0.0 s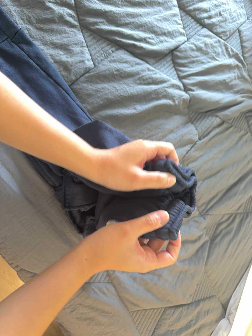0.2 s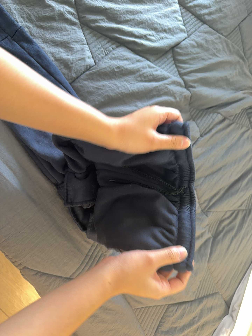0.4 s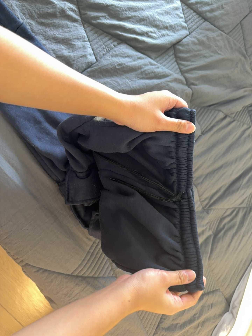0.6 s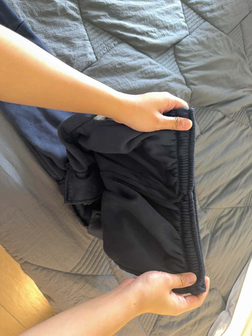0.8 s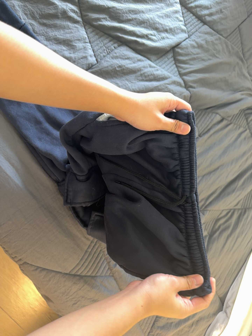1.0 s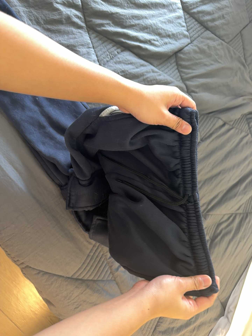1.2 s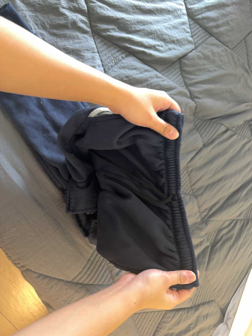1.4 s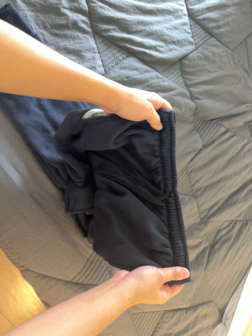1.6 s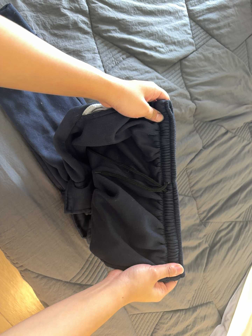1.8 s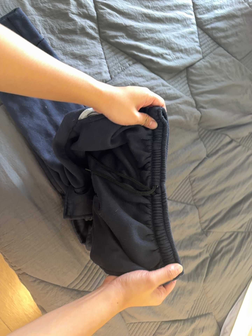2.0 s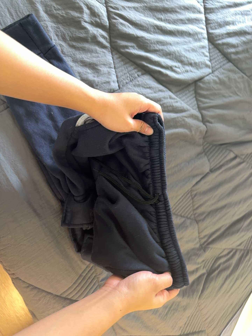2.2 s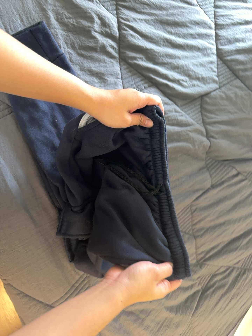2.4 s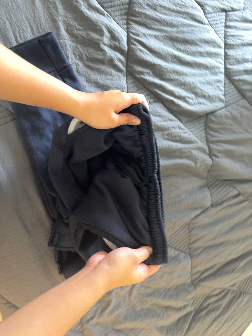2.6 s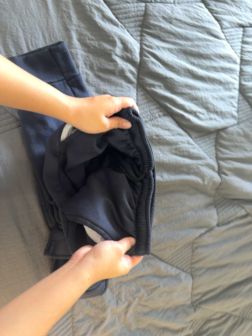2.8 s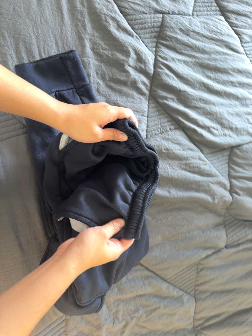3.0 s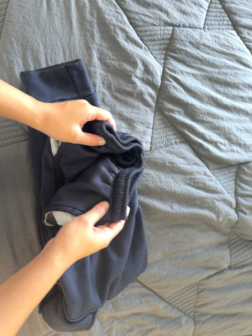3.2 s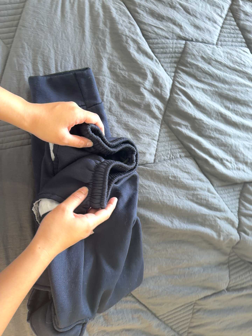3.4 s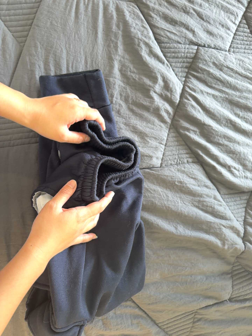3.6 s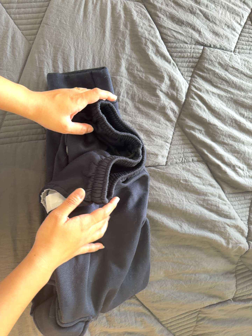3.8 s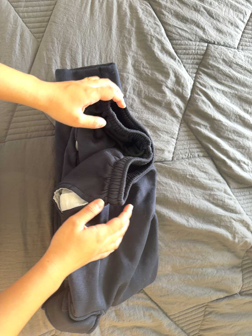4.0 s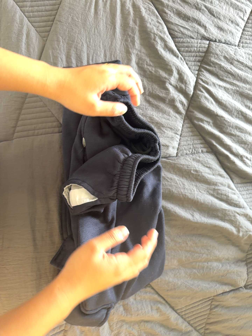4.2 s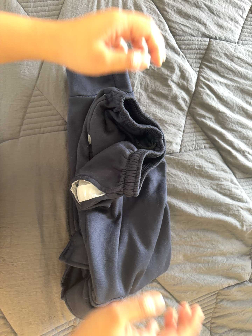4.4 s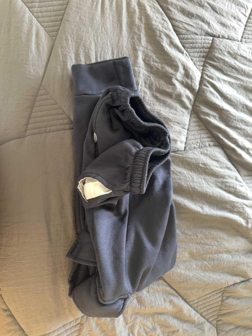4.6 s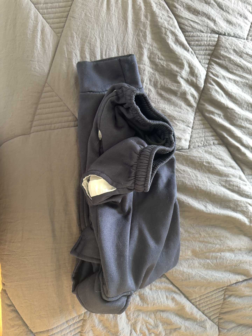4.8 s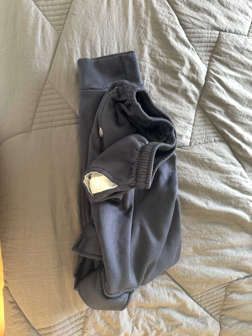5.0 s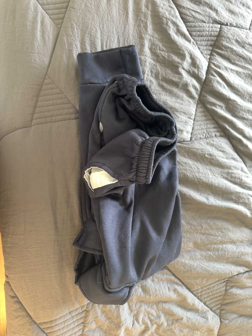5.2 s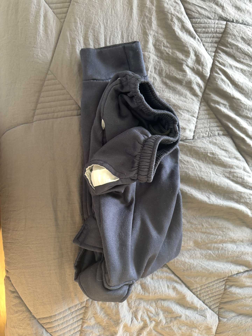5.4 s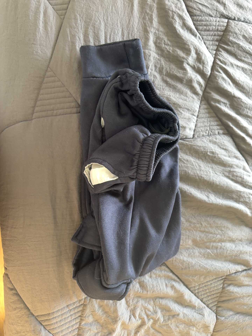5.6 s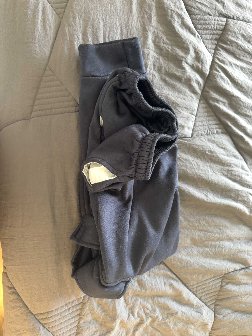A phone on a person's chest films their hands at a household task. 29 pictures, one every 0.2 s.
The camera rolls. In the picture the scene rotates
clockwise.
0.0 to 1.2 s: The camera shifts only a little, or ends up much as it began.
1.2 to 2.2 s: The camera rolls about its line of sight by about 10 degrees, and the scene rotates clockwise.
2.2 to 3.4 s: The camera pans to its left by about 10 degrees. It travels forward, to its right and toward the top of its view, about 10 cm, so what stands in front looms larger. Its aim tips toward the top of its view by about 10 degrees, and the scene shifts downward. It rolls about its line of sight by about 20 degrees, and the scene rotates clockwise.
3.4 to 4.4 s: The camera travels to its left, about 8 cm, so close, fixed things drift to the right.
4.4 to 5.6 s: The camera shifts only a little, or ends up much as it began.
The film runs backward here.
